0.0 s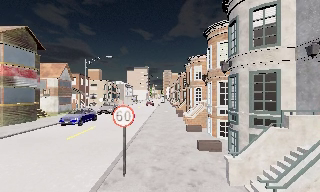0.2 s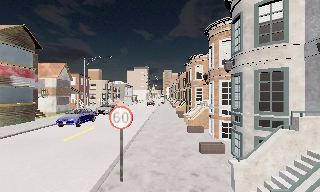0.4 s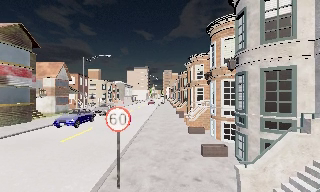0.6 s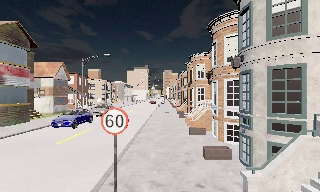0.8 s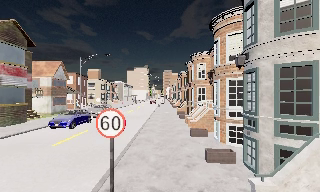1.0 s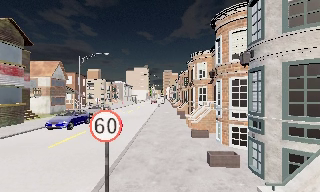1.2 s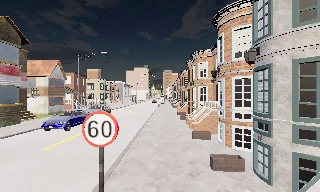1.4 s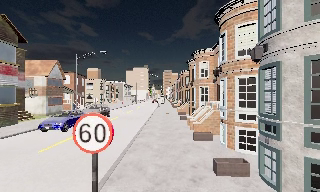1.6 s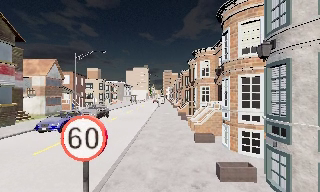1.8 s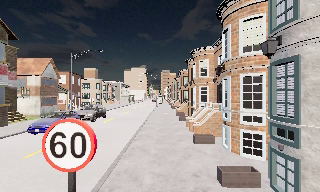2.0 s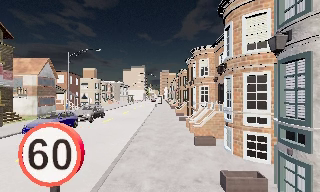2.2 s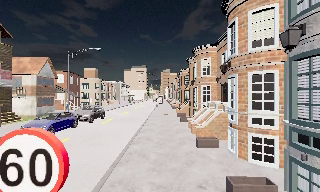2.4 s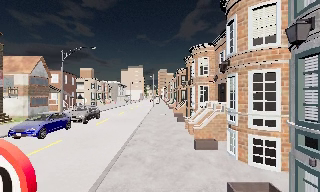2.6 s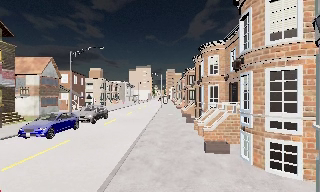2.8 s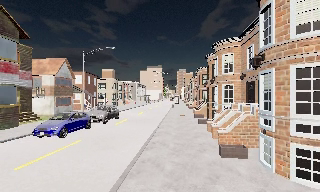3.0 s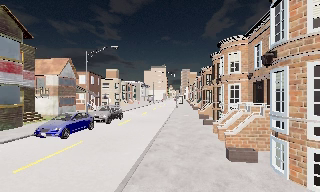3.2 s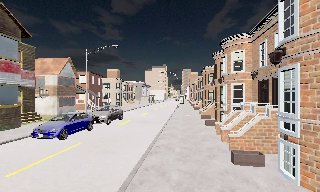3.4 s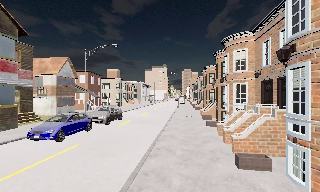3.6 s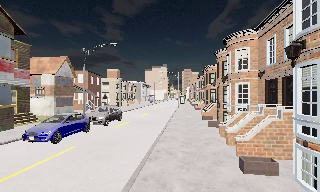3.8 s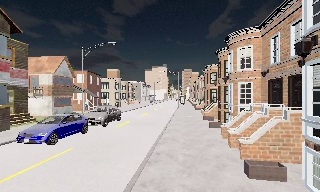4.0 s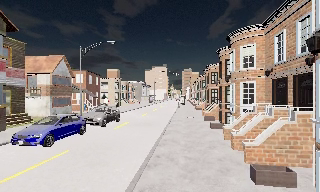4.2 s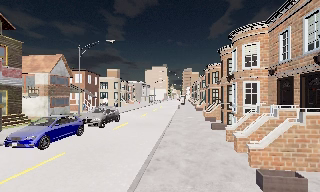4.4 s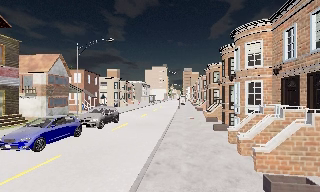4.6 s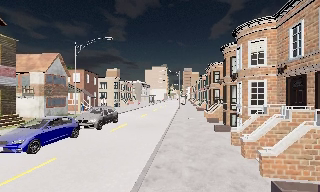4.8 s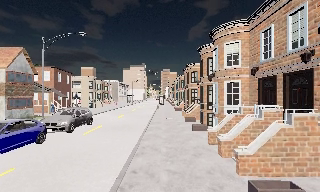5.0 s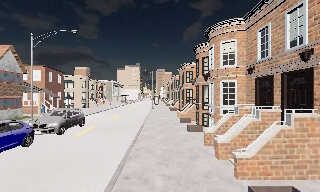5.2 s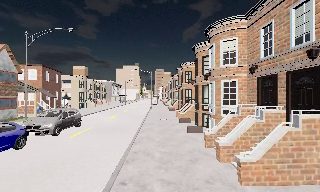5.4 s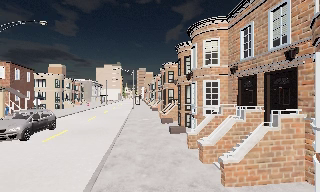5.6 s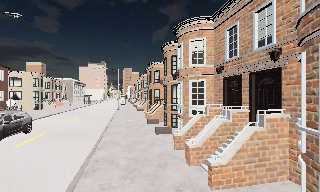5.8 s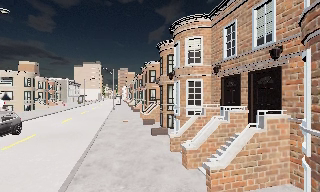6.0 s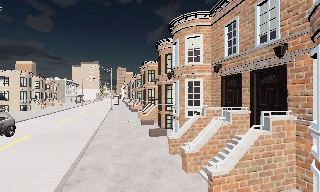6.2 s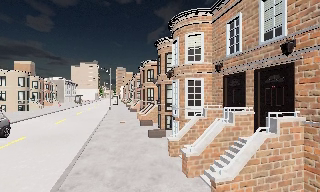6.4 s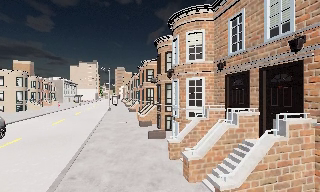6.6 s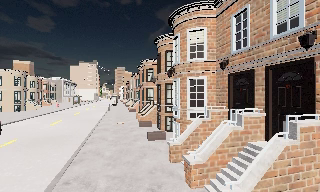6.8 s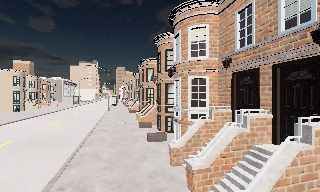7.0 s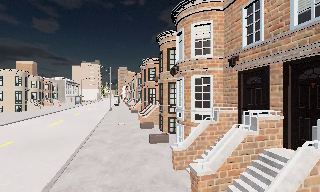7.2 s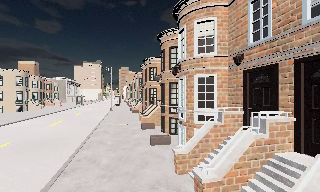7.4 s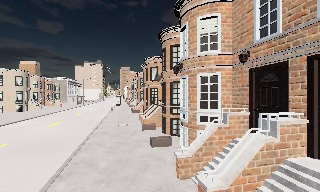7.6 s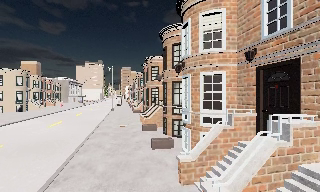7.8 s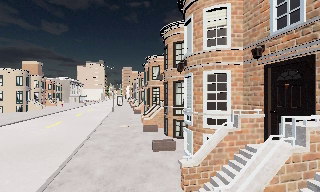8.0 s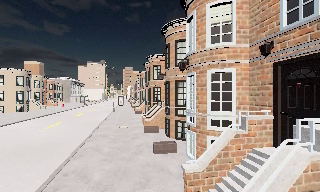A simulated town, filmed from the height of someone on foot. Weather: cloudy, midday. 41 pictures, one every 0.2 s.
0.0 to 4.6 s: The camera travels forward, about 7 m, so what stands in front looms larger.
4.6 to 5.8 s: The camera pans to its right, which is clockwise from overhead, by about 25 degrees. It travels forward, about 2 m, so what stands in front looms larger.
5.8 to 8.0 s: The camera travels forward, about 3.5 m, so what stands in front looms larger.
The film runs forward here.
